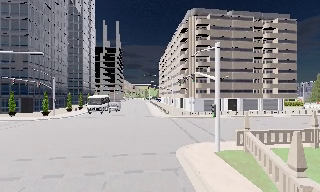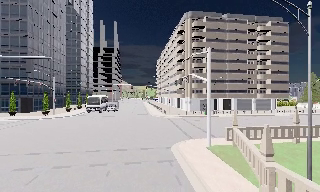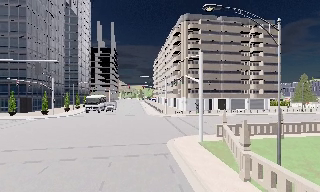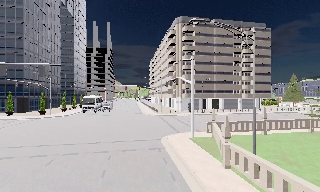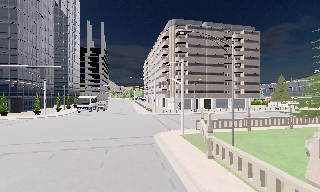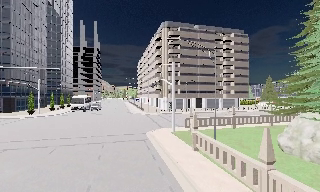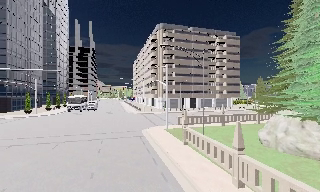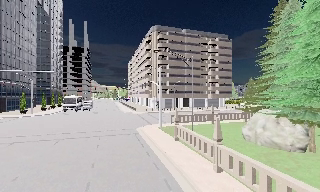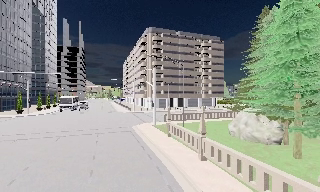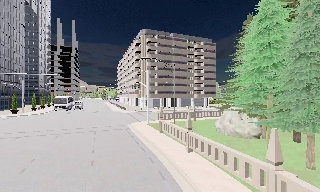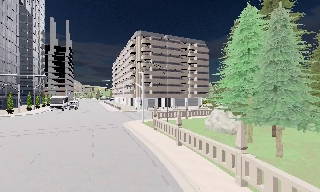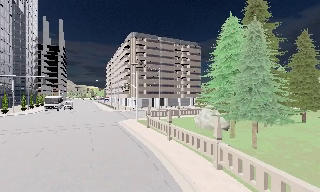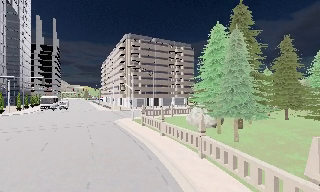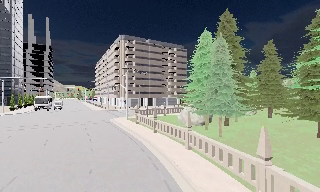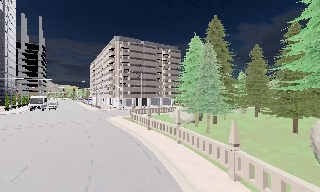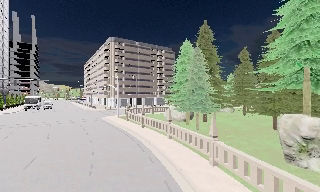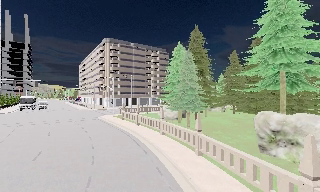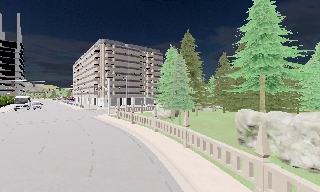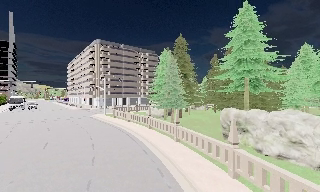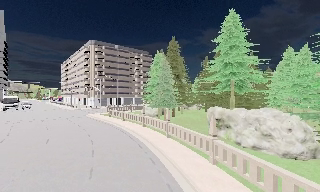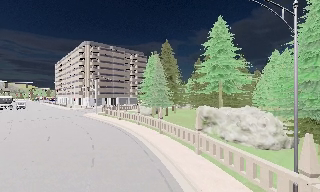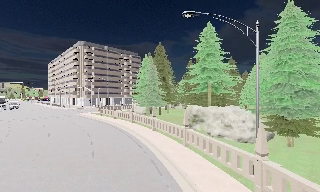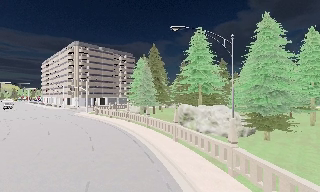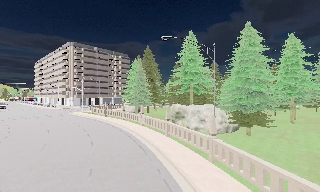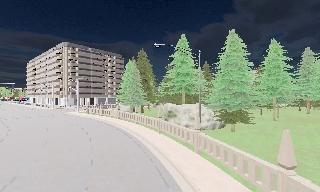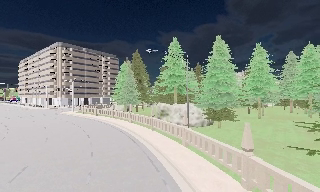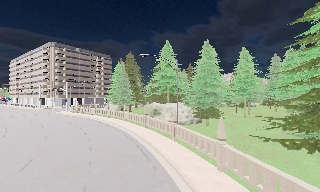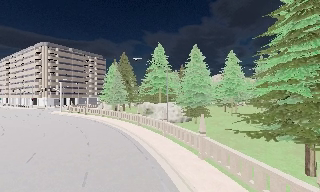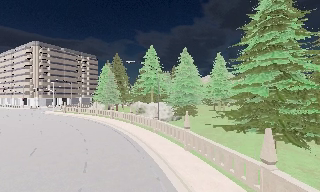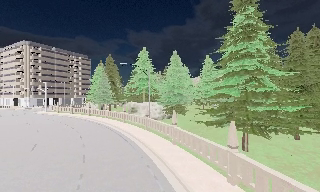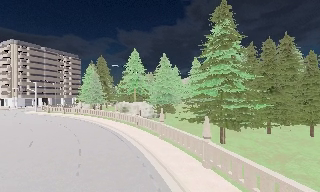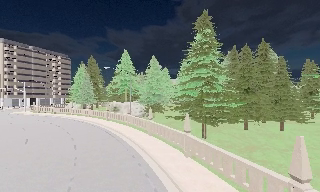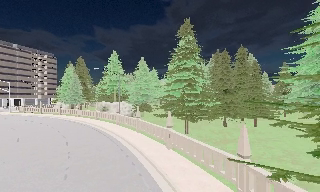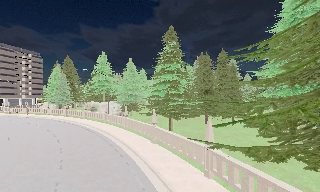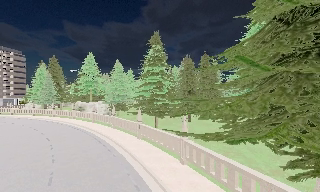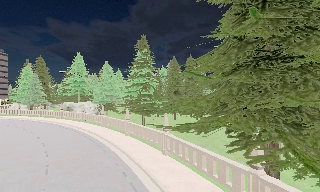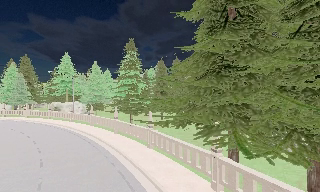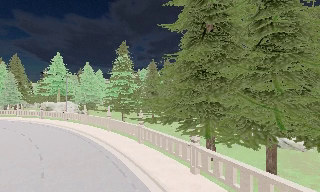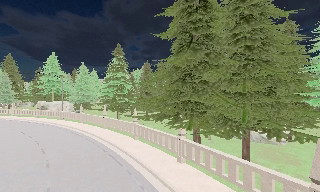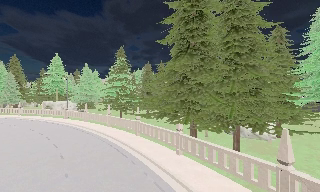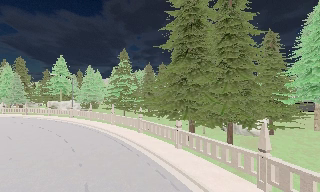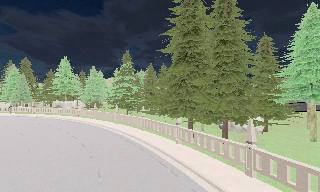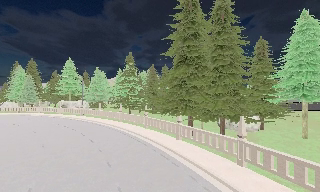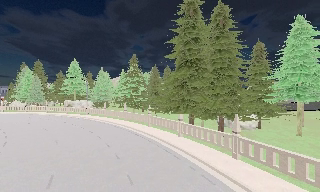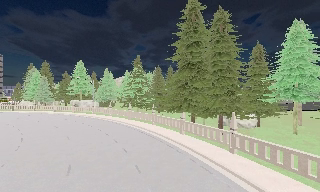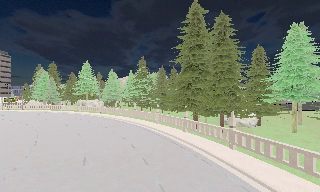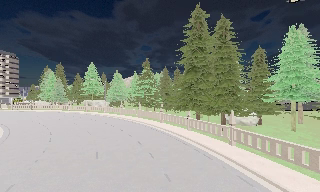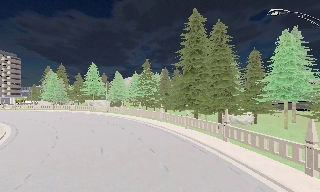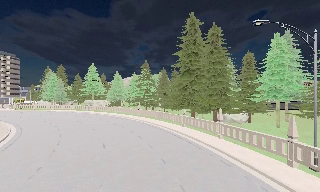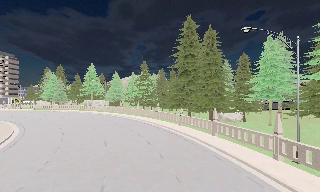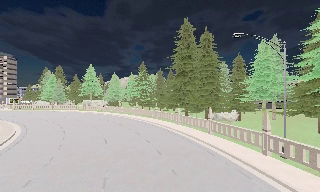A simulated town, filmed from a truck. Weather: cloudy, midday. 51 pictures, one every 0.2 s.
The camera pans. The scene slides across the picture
to the left.
The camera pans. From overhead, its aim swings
clockwise.
0.0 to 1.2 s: The camera travels backward, about 7 m, so what stands in front gets smaller.
1.2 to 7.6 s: The camera pans to its right, which is clockwise from overhead, by about 75 degrees. It travels backward, about 45 m.
7.6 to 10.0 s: The camera travels backward, about 13 m, so what stands in front gets smaller.
The film runs backward here.
